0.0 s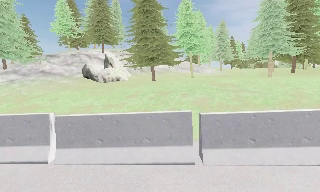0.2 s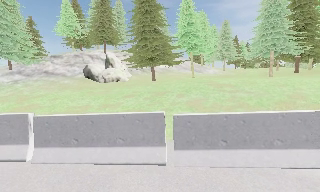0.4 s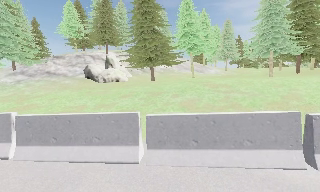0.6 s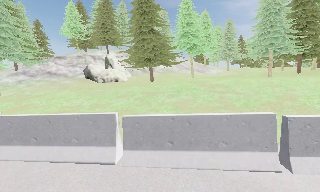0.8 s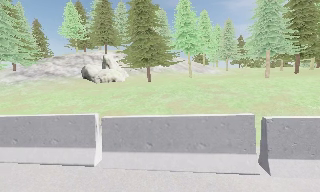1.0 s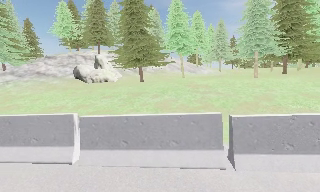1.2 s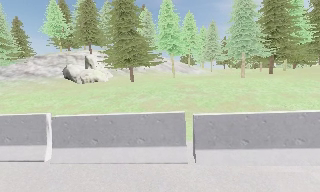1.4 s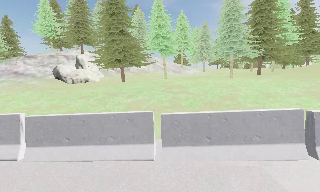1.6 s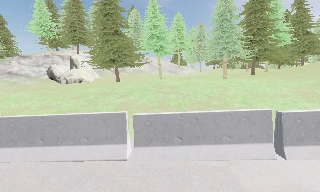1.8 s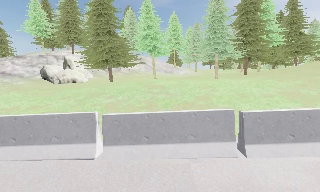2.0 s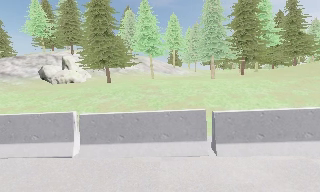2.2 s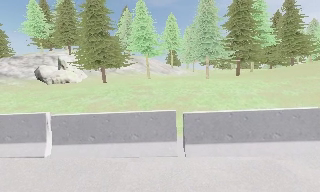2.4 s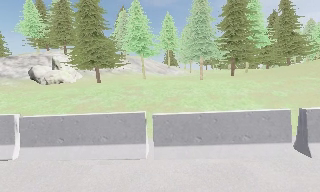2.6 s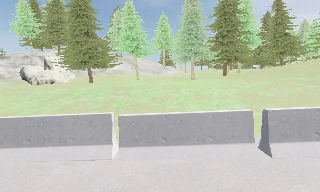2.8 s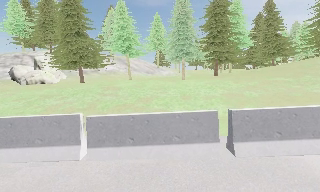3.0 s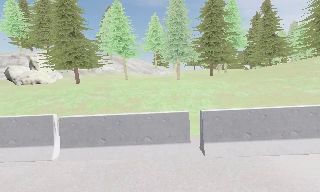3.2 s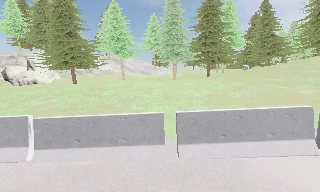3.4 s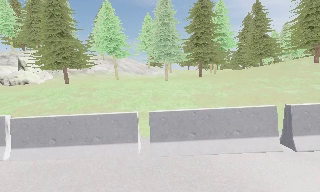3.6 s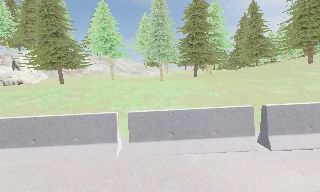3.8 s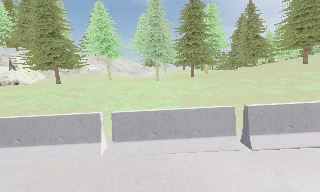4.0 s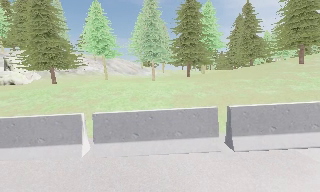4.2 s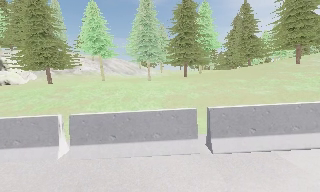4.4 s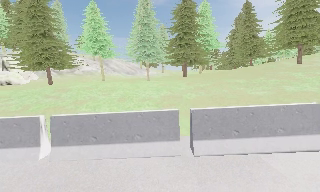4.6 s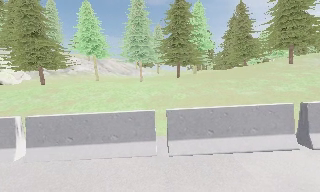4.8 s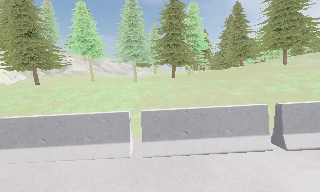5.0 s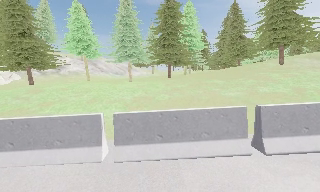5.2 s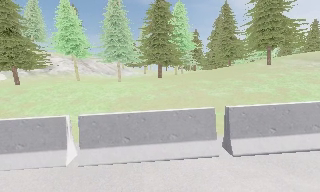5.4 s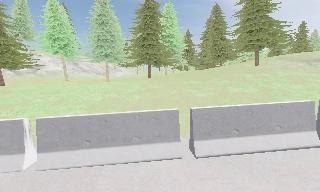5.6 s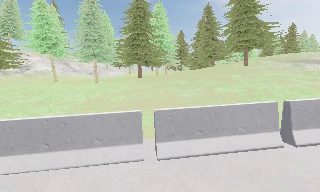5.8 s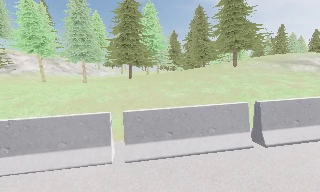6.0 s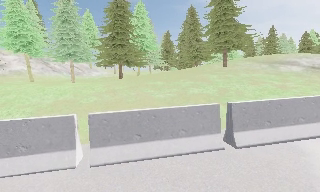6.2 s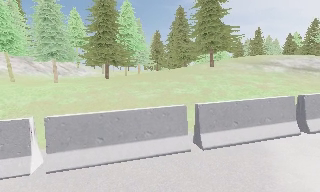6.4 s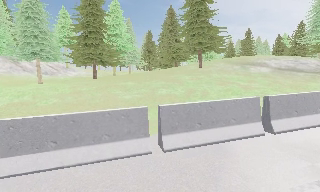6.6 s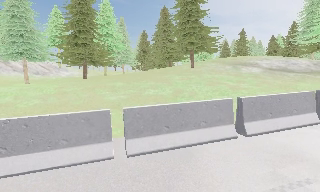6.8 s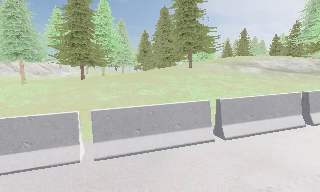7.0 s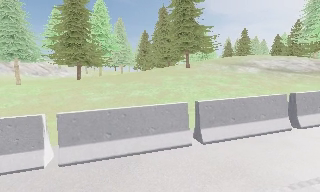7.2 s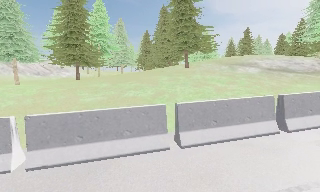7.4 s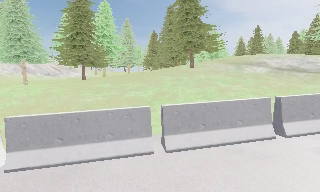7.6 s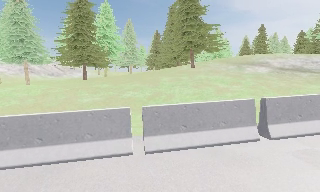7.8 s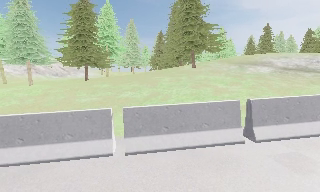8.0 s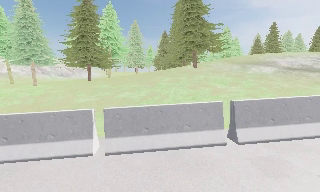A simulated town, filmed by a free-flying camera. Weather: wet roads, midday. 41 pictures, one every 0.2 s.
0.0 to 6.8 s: The camera pans to its right, which is clockwise from overhead, by about 20 degrees. It travels to its right, about 20 m, so close, fixed things drift to the left.
6.8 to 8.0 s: The camera pans to its left, which is counterclockwise from overhead, by about 10 degrees. It travels to its right, about 4 m.
The film runs backward here.
